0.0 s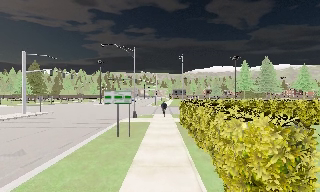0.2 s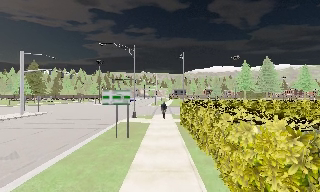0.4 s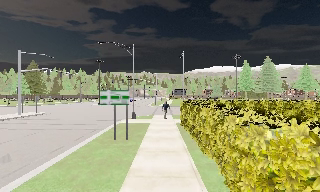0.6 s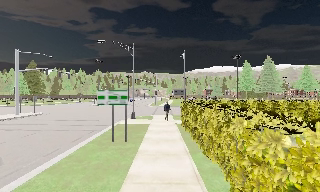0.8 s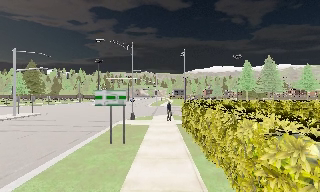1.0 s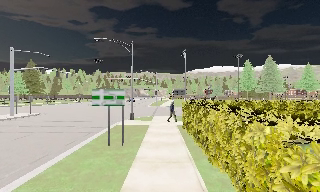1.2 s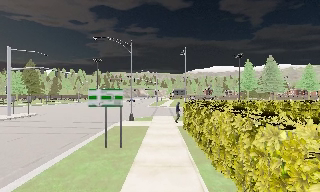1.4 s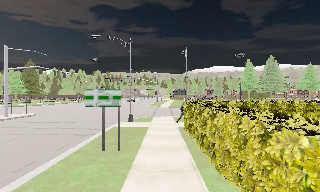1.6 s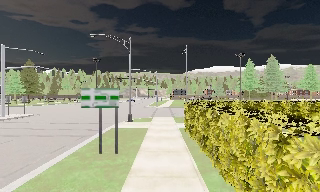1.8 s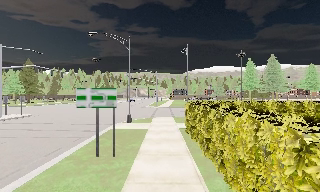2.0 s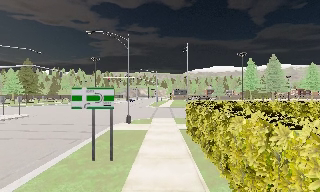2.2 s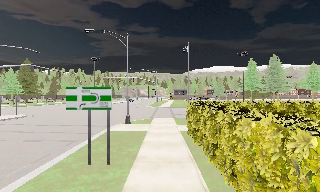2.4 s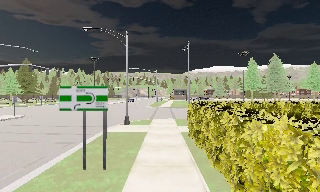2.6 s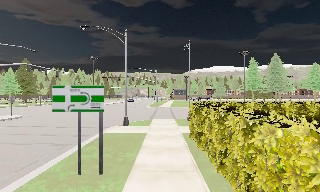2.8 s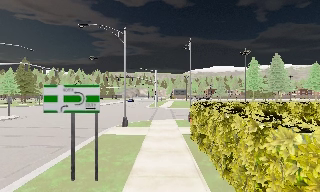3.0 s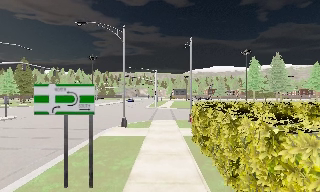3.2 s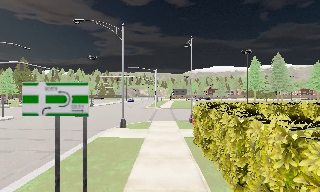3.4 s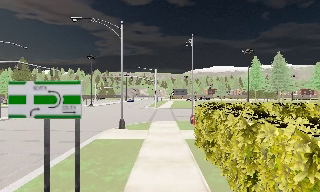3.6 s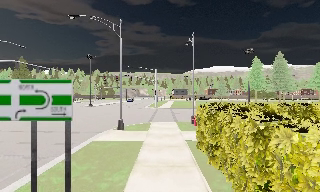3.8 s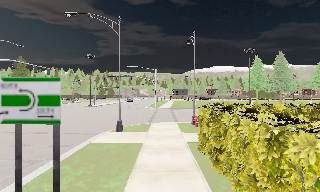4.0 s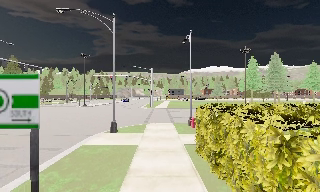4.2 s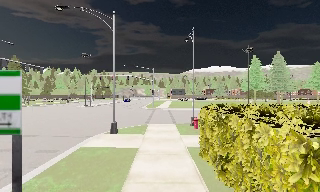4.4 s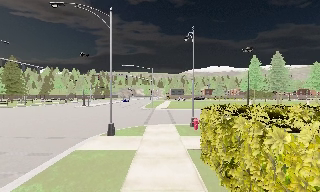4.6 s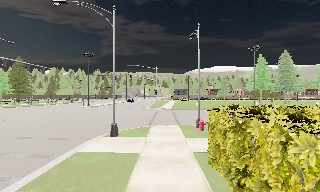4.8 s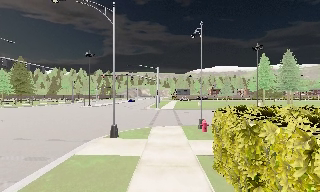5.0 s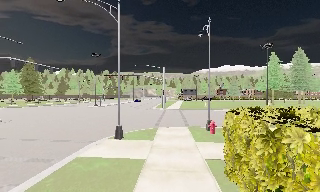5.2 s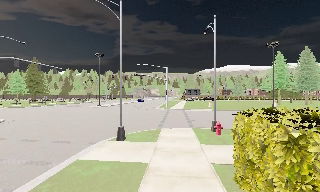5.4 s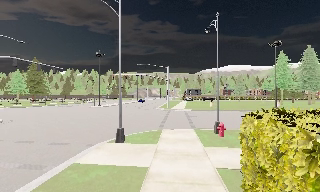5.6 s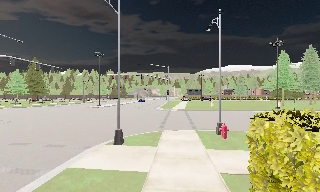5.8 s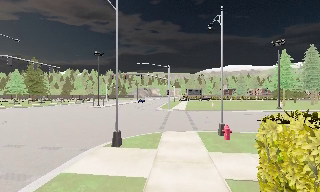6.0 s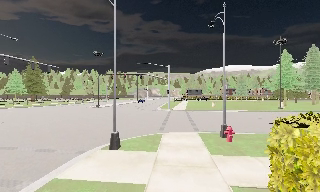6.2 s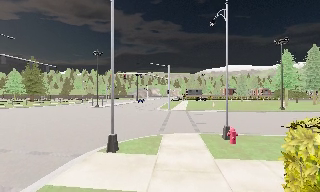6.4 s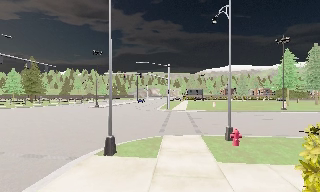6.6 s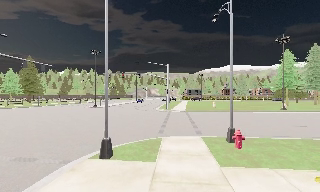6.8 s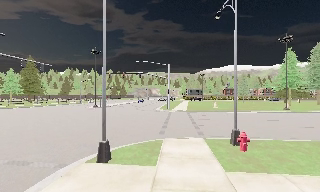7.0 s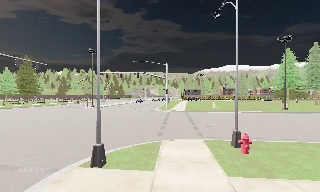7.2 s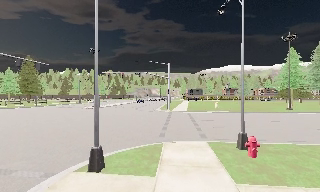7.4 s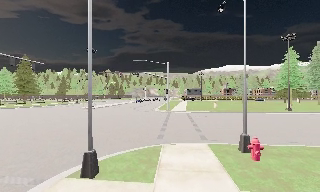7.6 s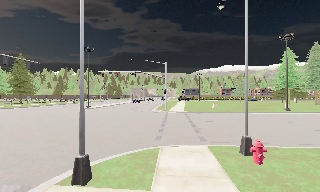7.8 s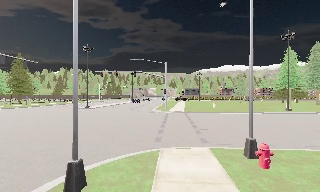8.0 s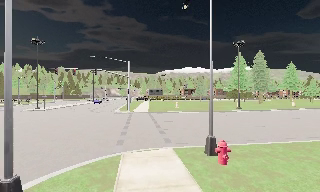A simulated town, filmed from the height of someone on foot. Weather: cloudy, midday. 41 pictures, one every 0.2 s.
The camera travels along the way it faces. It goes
forward.
0.0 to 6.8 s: The camera travels forward, about 11 m, so what stands in front looms larger.
6.8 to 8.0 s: The camera pans to its right, which is clockwise from overhead, by about 15 degrees. It travels forward, about 2 m, so what stands in front looms larger.
The film runs forward here.
